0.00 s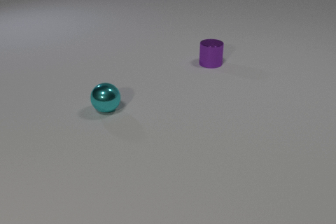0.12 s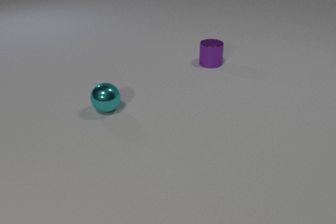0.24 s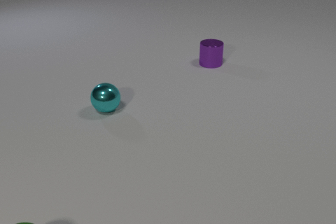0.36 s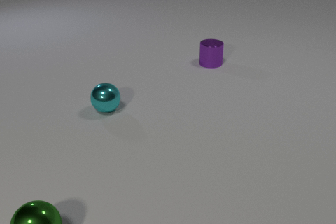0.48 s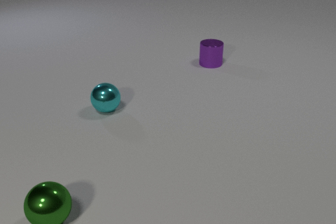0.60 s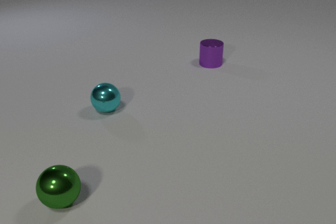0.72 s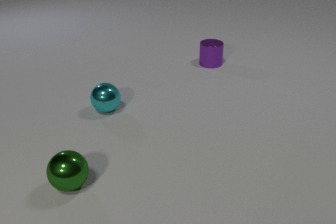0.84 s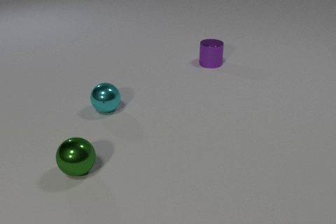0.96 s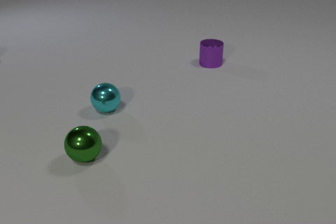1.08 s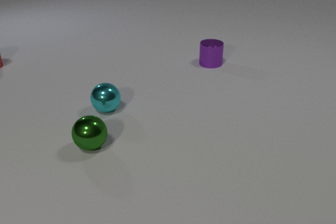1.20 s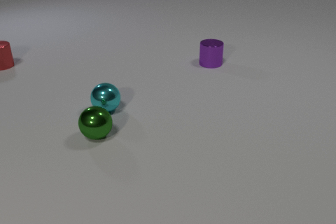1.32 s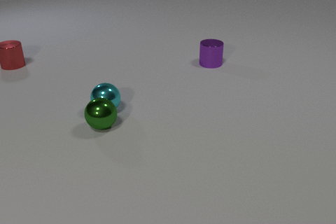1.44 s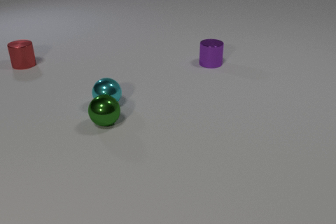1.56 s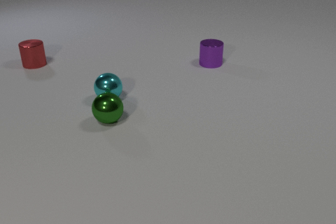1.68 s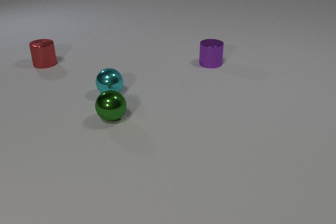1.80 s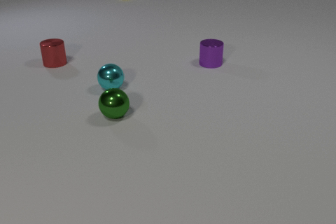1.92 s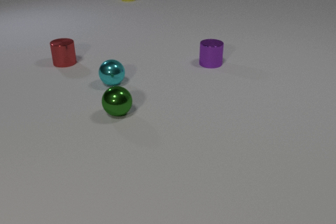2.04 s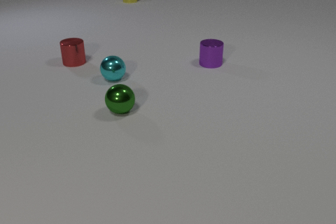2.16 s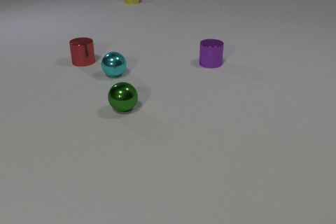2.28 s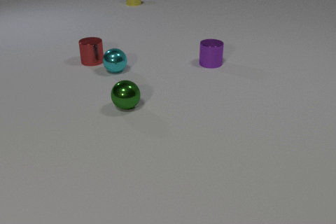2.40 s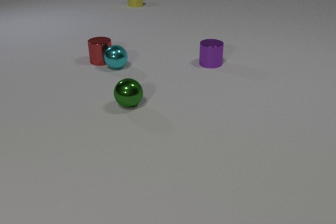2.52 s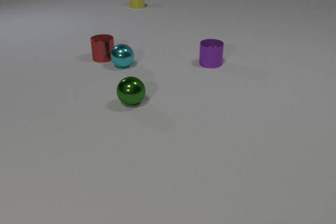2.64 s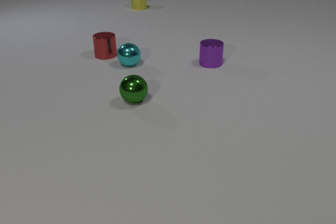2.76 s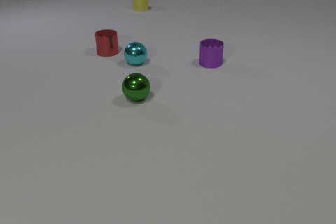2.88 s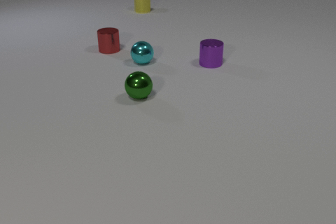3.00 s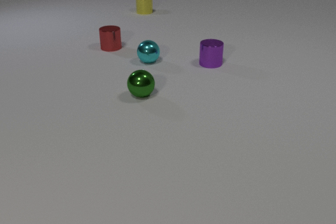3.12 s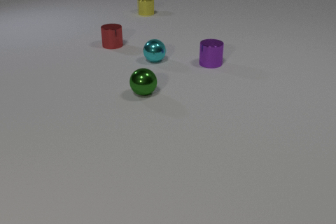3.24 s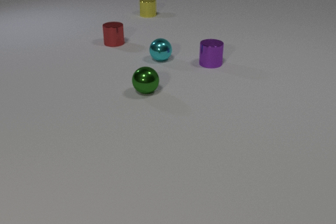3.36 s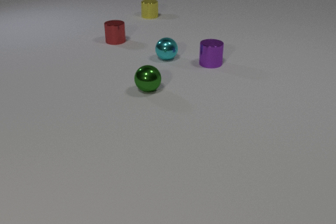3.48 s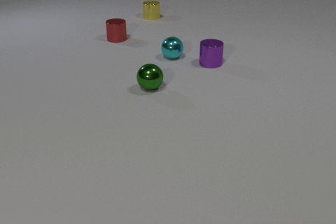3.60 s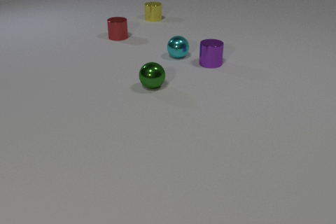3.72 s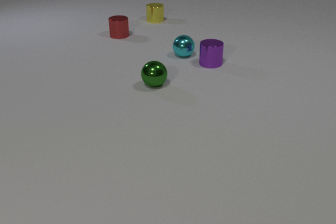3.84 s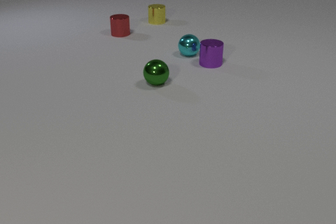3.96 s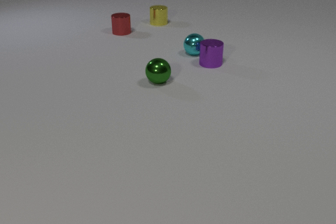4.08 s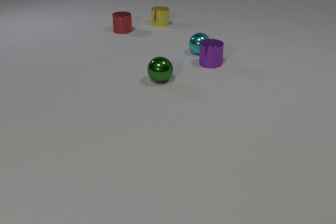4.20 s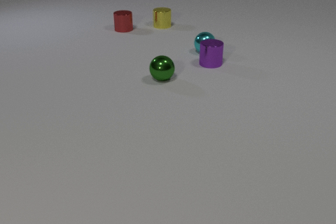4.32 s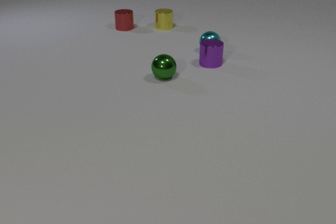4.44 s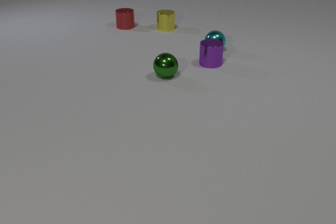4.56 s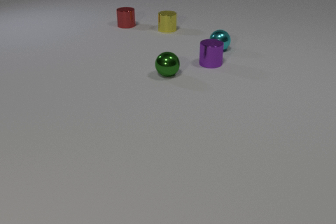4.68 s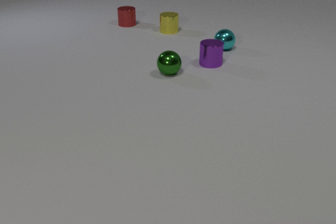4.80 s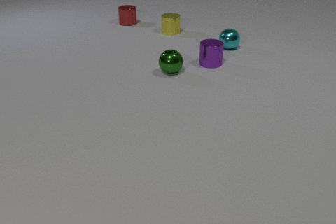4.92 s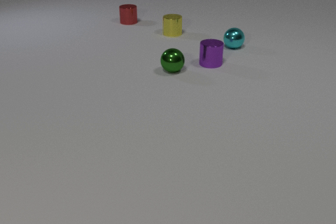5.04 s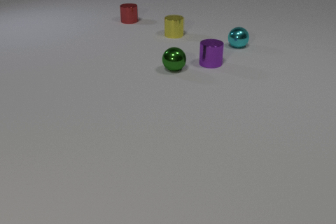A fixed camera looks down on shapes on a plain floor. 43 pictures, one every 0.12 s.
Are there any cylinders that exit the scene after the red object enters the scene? no.
How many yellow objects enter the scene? 1.
What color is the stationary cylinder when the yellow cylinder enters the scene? purple.
0.00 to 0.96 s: The green metal sphere comes in at the bottom edge, rolls away from the camera and to the right.
0.96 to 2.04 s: The green metal sphere rolls away from the camera and to the right. The cyan metal sphere rolls away from the camera. The red metal cylinder comes in at the left edge, slides to the right. The yellow metal cylinder comes in at the top edge, slides toward the camera. The green metal sphere and the cyan metal sphere collide.
2.04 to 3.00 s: The green metal sphere rolls away from the camera and to the right. The cyan metal sphere rolls away from the camera and to the right. The red metal cylinder slides to the right and away from the camera. The yellow metal cylinder slides toward the camera. The cyan metal sphere and the red metal cylinder collide.
3.00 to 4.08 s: The green metal sphere rolls away from the camera and to the right. The cyan metal sphere rolls to the right and away from the camera. The red metal cylinder slides away from the camera. The yellow metal cylinder slides toward the camera.
4.08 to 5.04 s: The green metal sphere rolls away from the camera and to the right. The cyan metal sphere rolls to the right and away from the camera. The red metal cylinder slides away from the camera. The yellow metal cylinder slides toward the camera and to the right.
